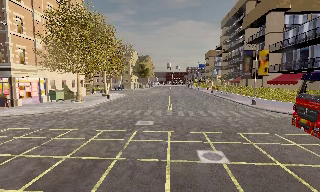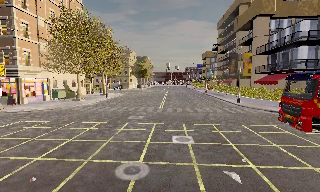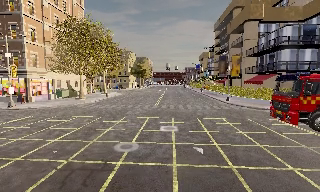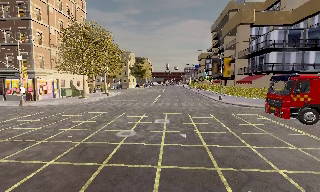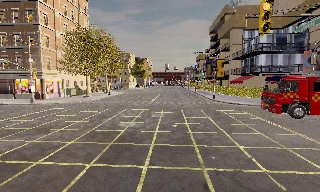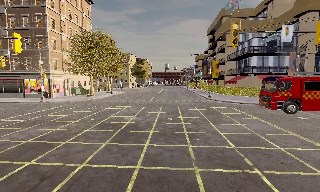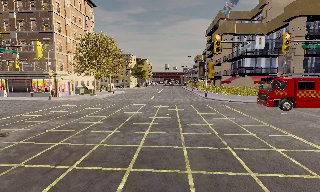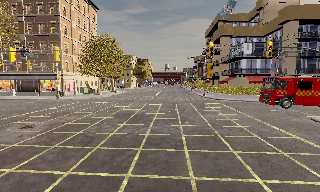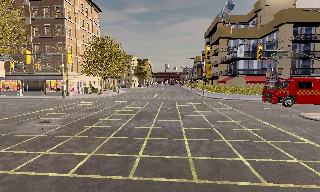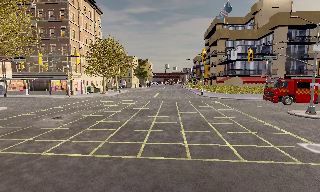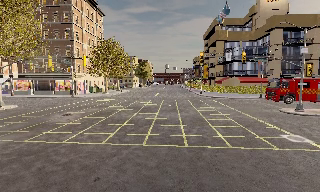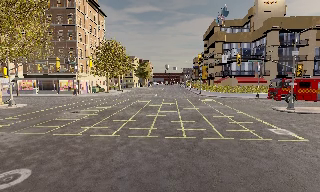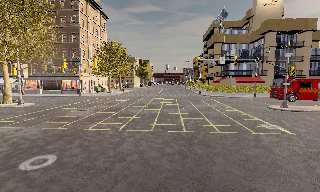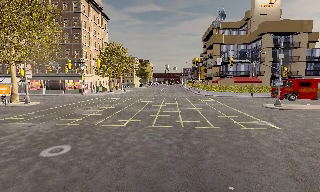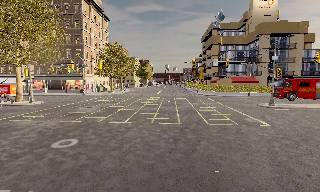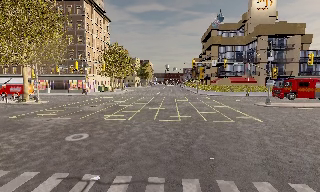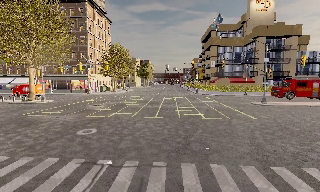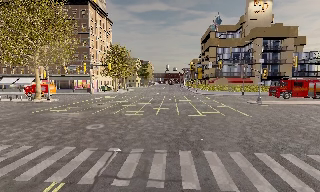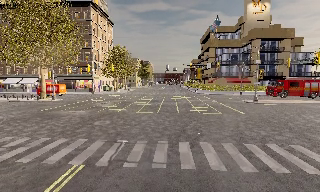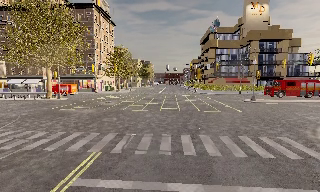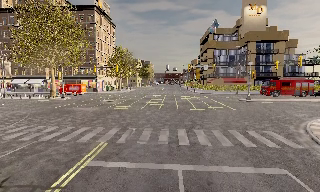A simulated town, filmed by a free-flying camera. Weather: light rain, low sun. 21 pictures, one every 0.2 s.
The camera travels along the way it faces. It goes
backward.
0.0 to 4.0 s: The camera travels backward, about 25 m, so what stands in front gets smaller. It loses speed.
The film runs backward here.
